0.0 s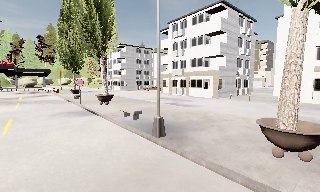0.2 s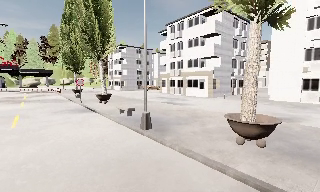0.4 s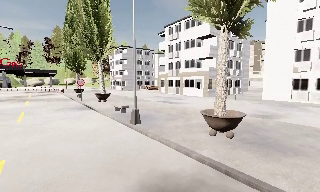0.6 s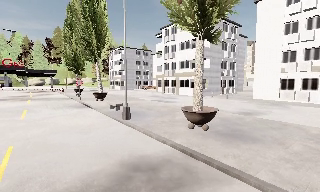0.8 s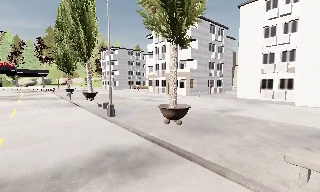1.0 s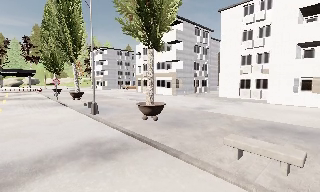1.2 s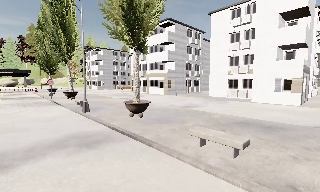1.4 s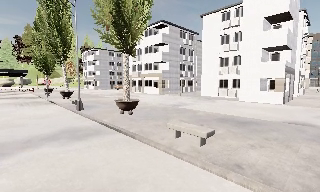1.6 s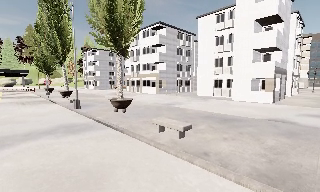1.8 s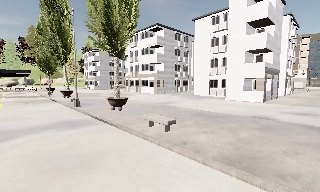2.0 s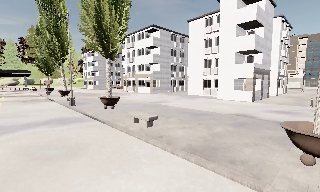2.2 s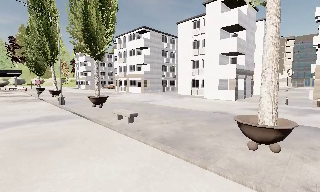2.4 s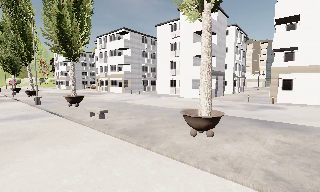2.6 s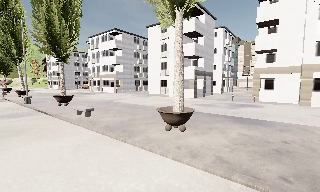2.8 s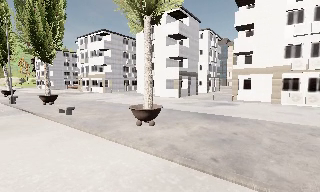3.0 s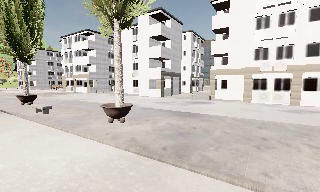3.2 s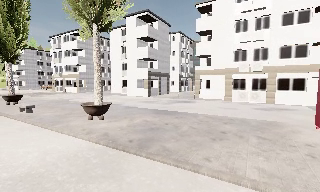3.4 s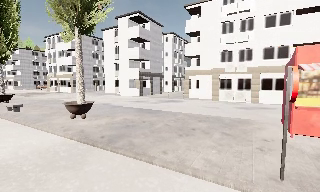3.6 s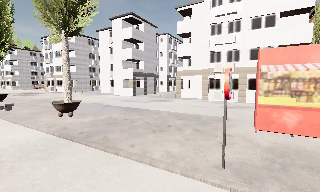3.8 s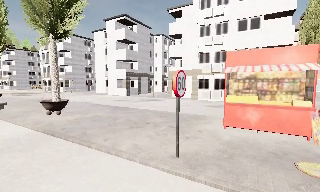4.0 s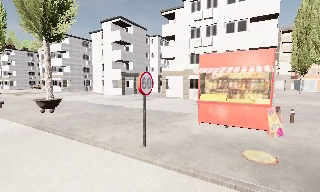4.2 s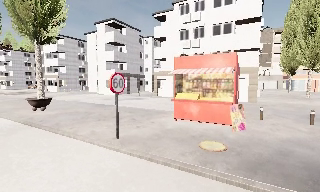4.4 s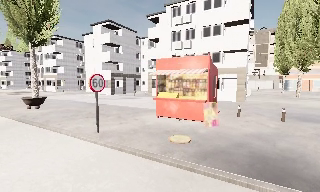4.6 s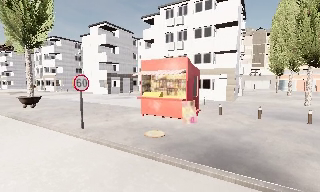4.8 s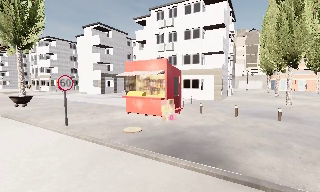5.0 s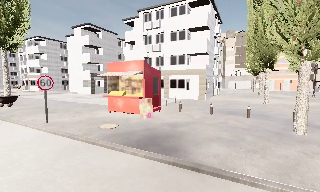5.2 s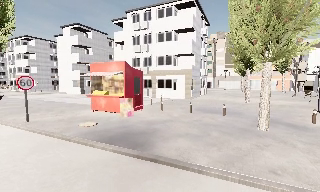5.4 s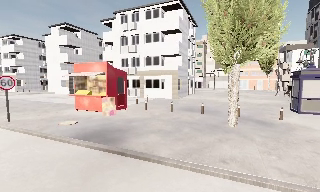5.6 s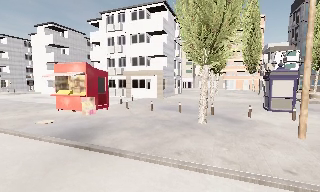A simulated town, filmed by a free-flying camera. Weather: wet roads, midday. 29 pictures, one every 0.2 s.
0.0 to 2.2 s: The camera travels backward and to its right, about 11 m, so what stands in front gets smaller.
2.2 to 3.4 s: The scene slides to the left, as the camera pans about 15 degrees to its right. It travels to its right and backward, about 7 m, so close, fixed things drift to the left.
3.4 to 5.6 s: The camera travels to its right and backward, about 12 m, so close, fixed things drift to the left.
The film runs backward here.
